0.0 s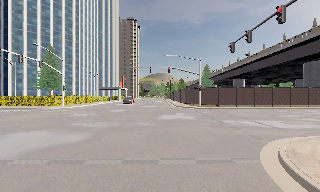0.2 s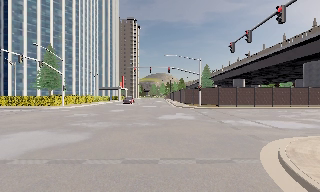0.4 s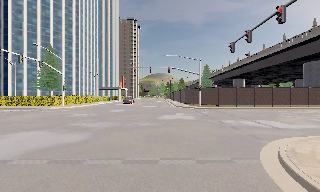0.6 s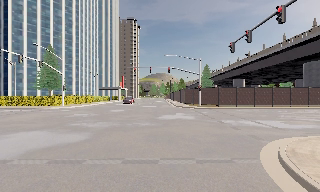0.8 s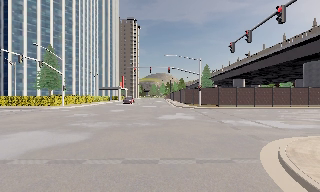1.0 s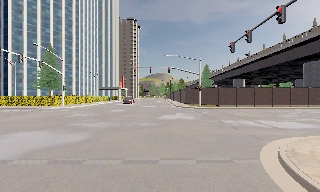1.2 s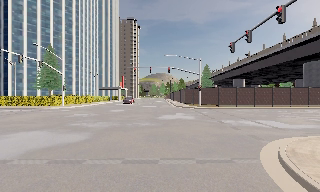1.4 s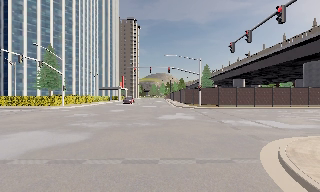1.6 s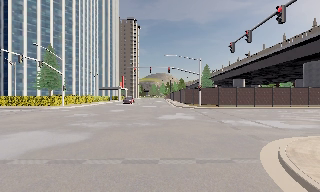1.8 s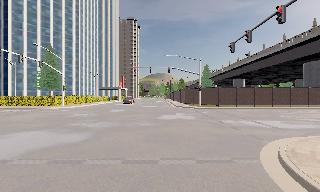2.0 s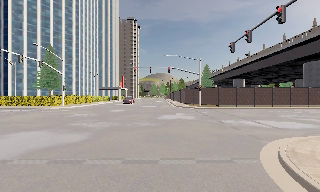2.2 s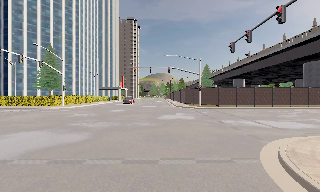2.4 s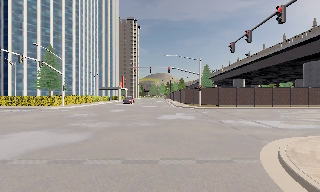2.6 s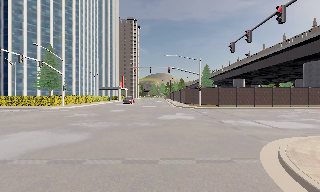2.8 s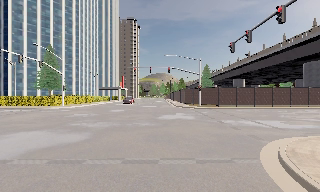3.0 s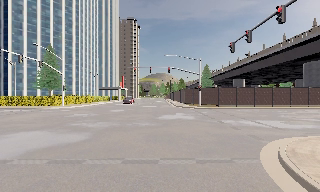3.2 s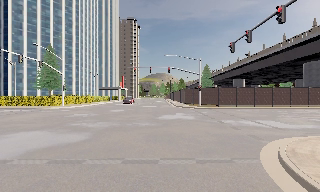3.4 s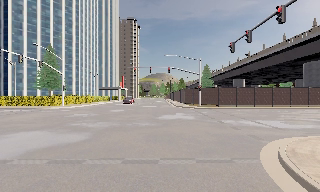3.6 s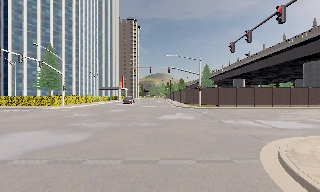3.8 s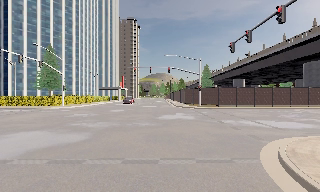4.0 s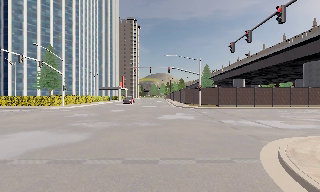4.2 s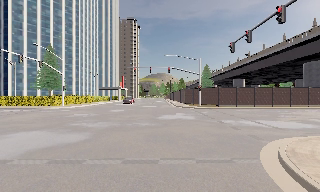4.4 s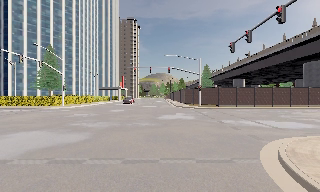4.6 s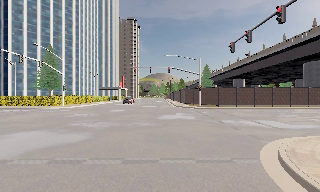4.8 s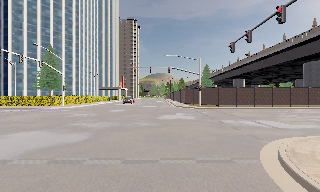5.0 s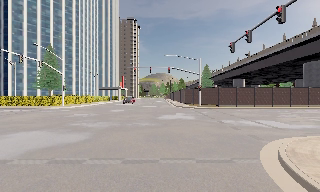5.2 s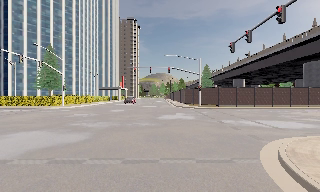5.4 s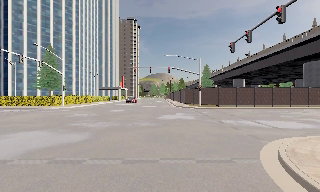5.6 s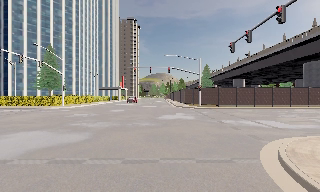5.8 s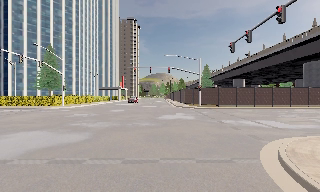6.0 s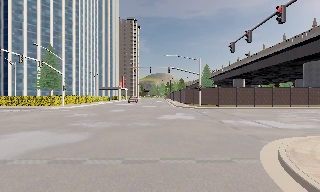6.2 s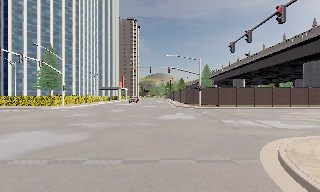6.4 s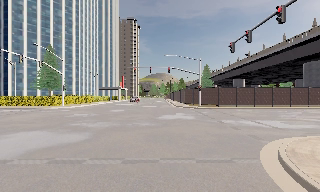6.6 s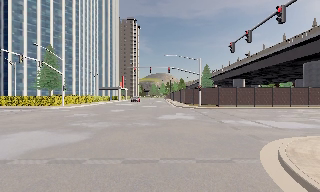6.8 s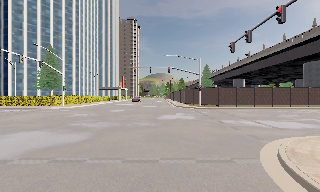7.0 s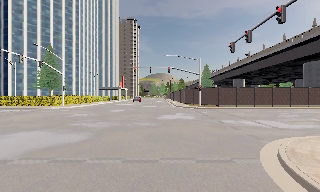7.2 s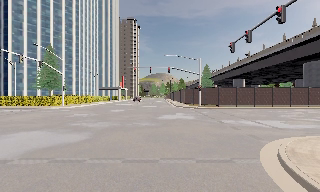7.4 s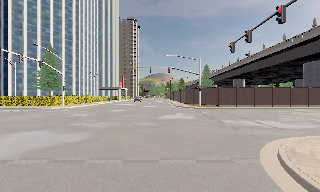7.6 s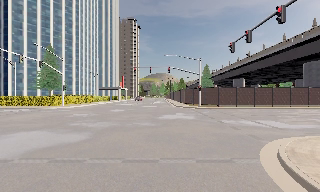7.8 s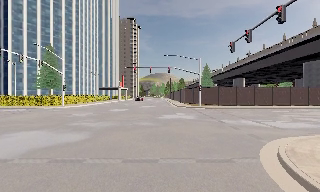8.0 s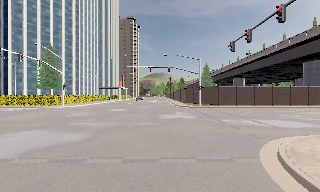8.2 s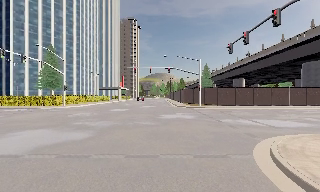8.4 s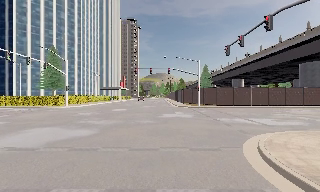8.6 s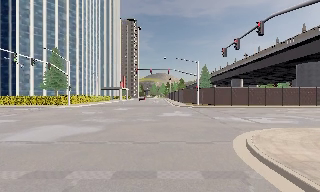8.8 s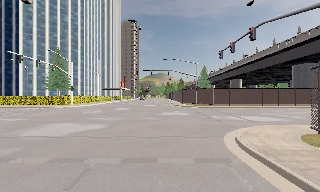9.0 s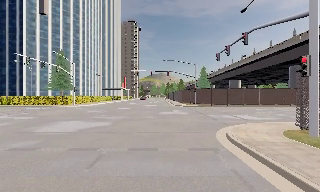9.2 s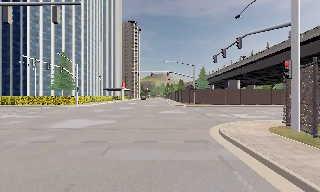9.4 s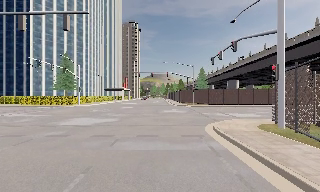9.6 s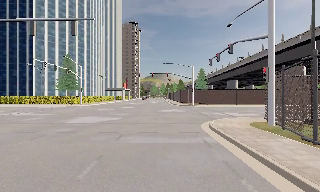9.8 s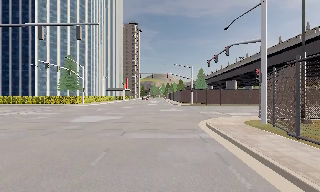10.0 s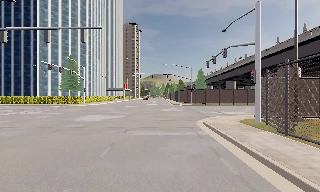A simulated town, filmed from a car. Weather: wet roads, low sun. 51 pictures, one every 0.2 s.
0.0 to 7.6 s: The camera keeps its place and its aim.
7.6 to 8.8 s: The camera travels backward, about 2.5 m, so what stands in front gets smaller. It gains speed.
8.8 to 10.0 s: The camera travels backward, about 4.5 m, so what stands in front gets smaller.
The film runs backward here.
